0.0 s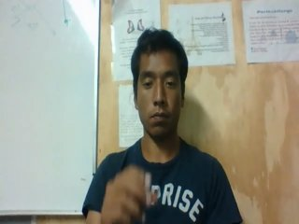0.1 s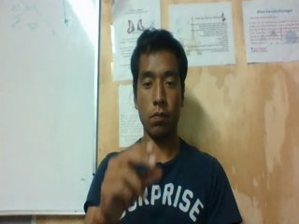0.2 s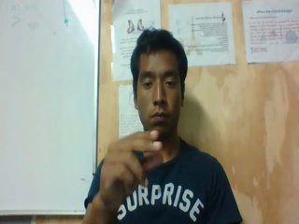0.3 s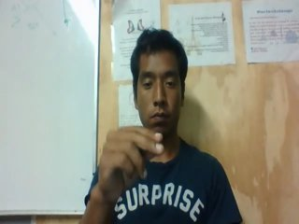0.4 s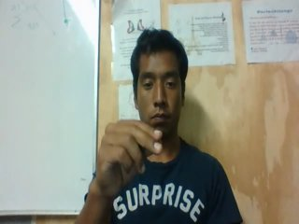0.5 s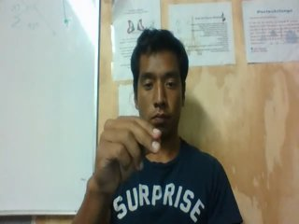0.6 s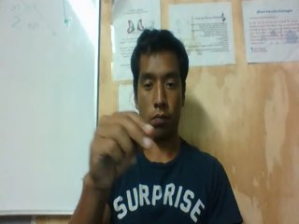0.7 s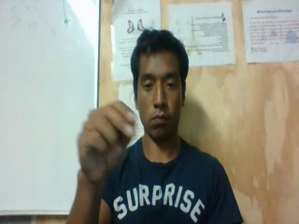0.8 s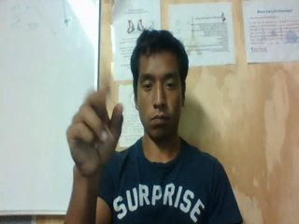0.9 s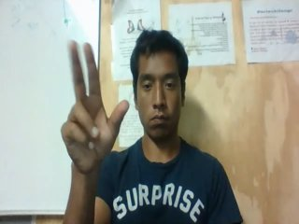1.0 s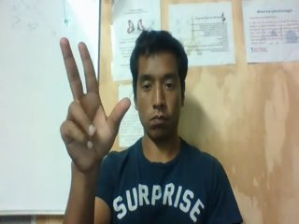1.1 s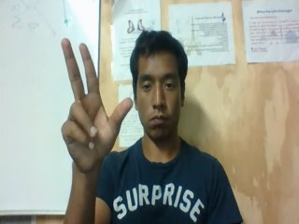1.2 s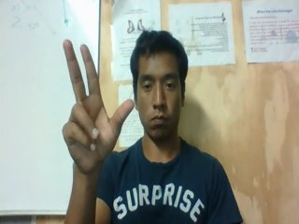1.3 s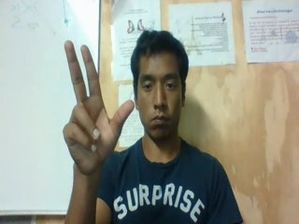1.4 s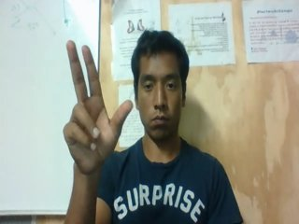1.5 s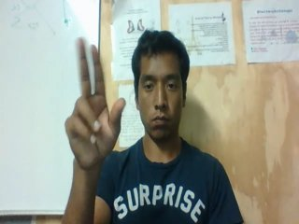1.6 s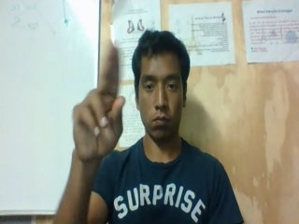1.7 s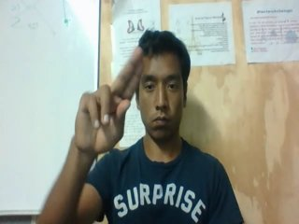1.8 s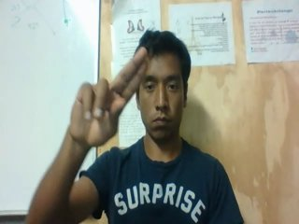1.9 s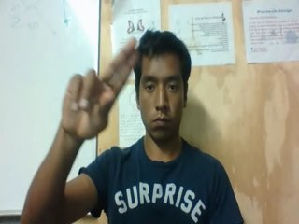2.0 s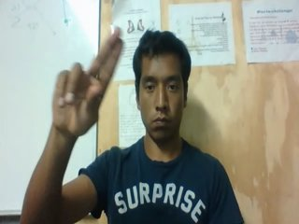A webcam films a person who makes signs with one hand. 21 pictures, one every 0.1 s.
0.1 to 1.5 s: Zoom in.
1.6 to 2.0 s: Pointing with two fingers.
